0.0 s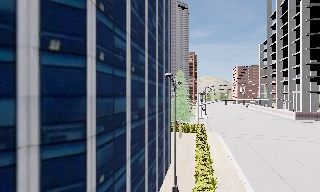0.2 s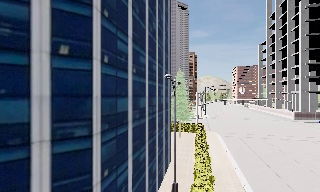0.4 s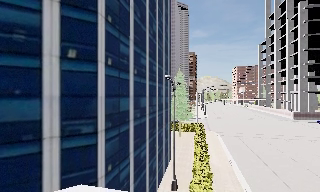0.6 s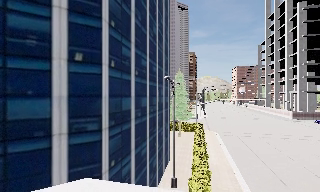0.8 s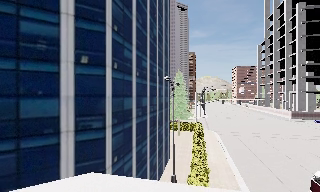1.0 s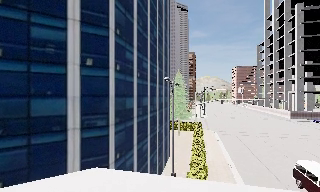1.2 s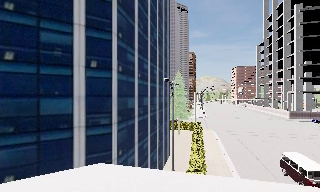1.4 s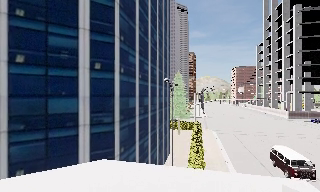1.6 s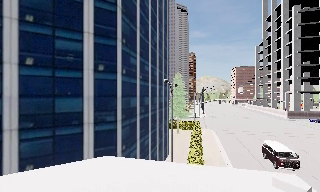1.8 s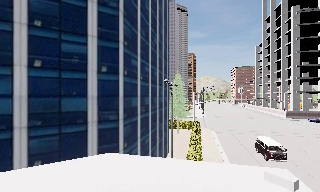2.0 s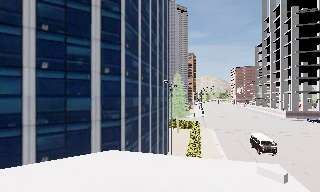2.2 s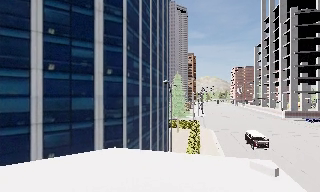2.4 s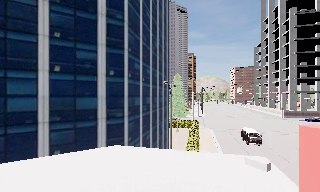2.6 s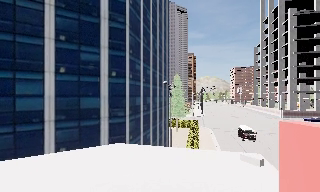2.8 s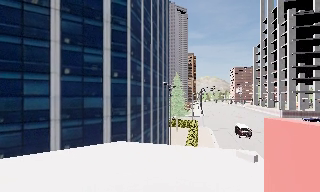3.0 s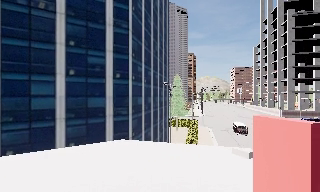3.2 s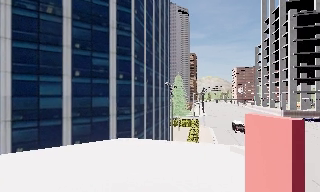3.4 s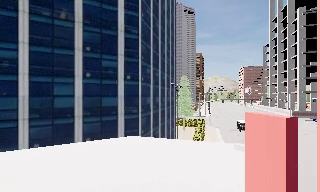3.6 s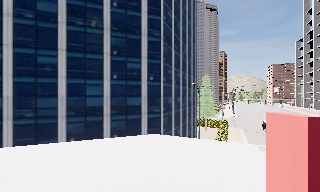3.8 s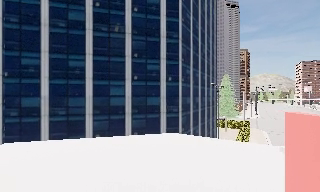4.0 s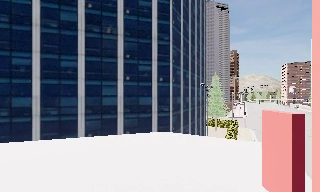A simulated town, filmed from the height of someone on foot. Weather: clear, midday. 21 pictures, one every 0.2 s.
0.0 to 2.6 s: The camera travels backward, about 5 m, so what stands in front gets smaller.
2.6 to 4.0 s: The scene slides to the right, as the camera pans about 15 degrees to its left. It travels backward, about 2.5 m, so what stands in front gets smaller.
The film runs backward here.
